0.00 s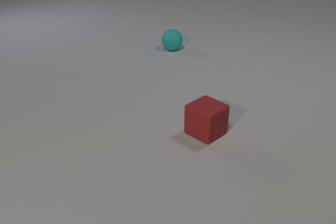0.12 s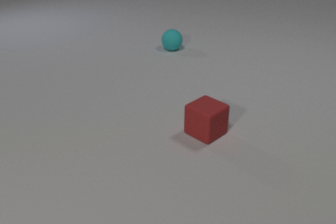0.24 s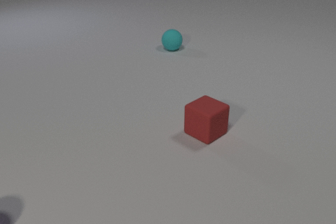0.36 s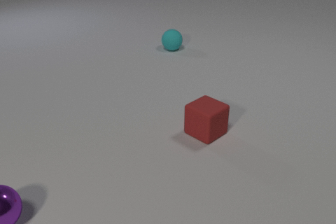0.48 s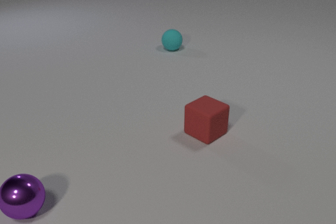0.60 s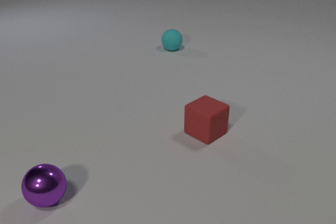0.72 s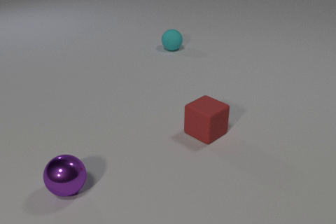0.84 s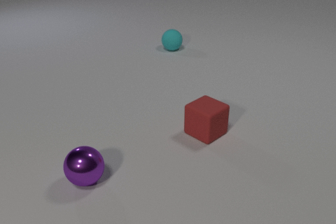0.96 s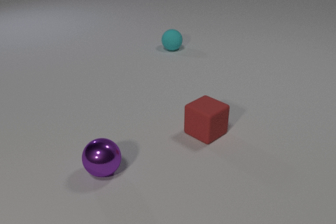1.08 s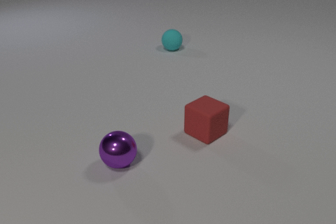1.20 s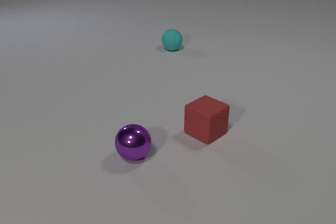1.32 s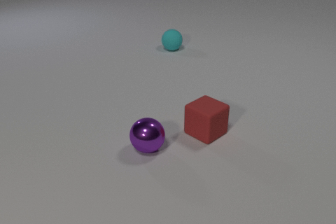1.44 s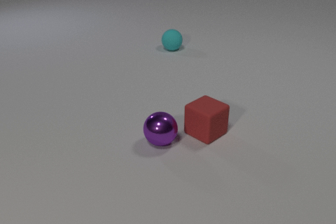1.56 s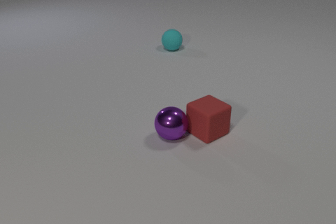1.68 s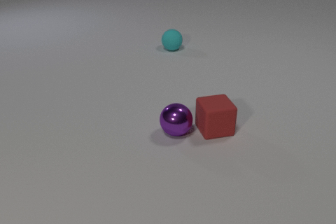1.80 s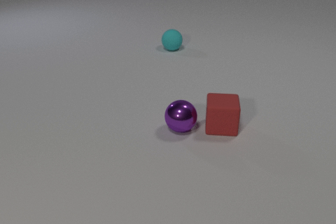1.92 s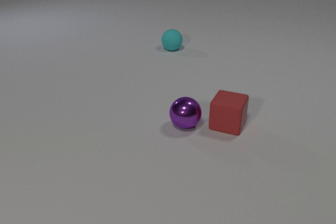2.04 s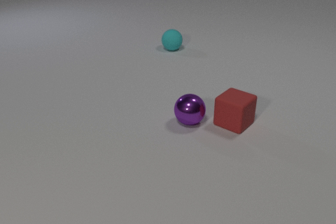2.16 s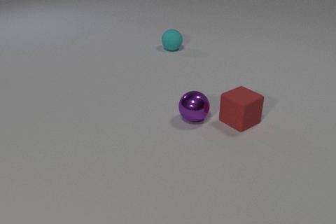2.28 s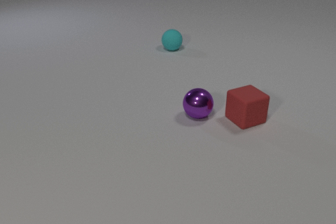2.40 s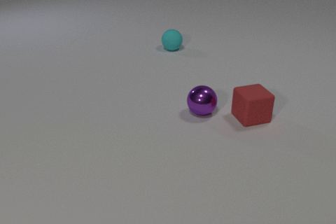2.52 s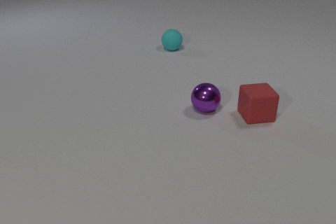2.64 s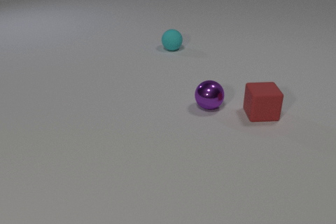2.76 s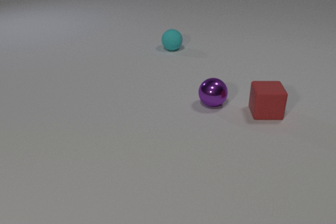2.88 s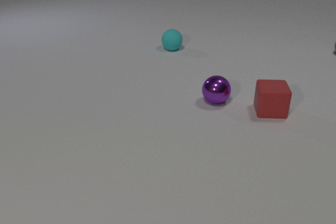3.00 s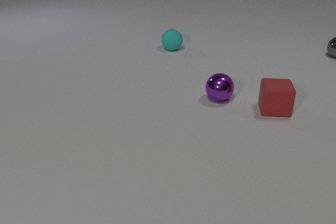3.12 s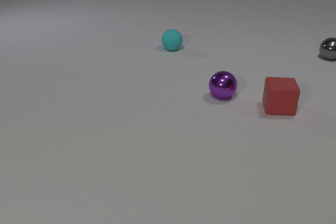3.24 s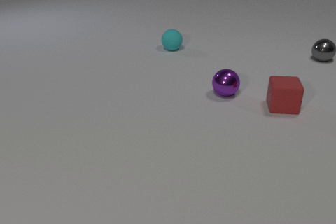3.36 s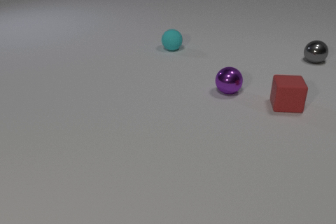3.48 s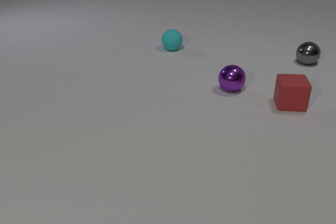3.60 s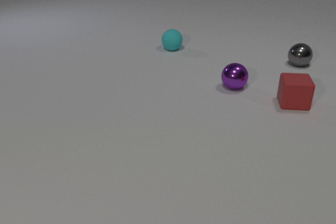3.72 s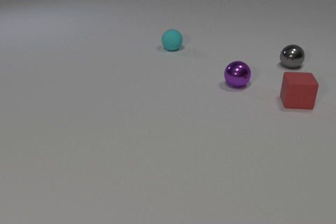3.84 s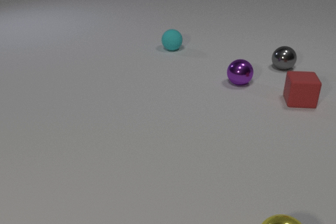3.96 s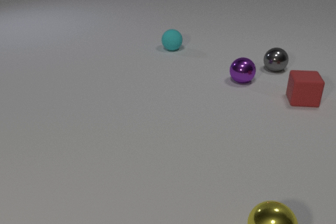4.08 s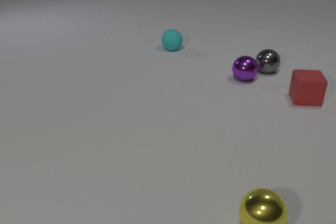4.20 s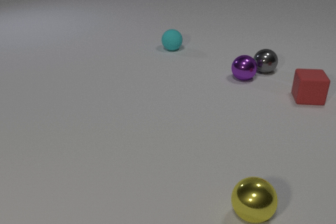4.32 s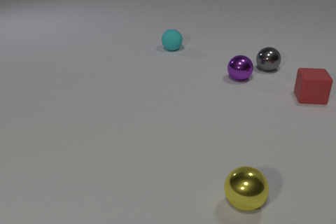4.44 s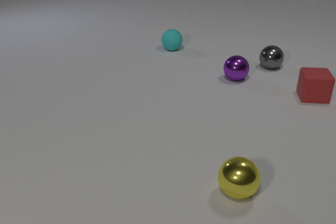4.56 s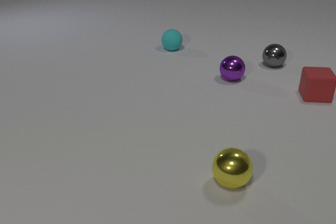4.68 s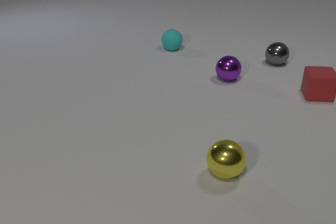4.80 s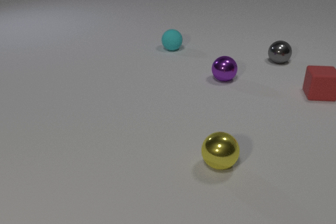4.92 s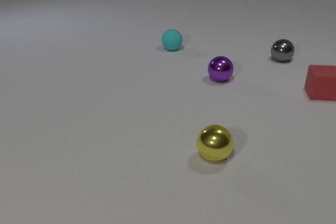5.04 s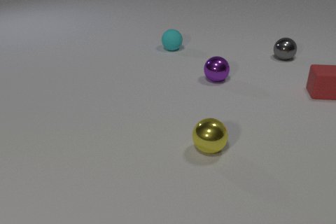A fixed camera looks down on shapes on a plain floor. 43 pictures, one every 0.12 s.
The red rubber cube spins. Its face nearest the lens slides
to the left.
The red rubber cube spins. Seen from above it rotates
clockwise.
0.00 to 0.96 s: The purple metal sphere comes in at the left edge, rolls to the right and away from the camera.
0.96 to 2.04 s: The purple metal sphere rolls to the right and away from the camera. The red rubber cube slides to the right and away from the camera, spins clockwise seen from above by about 75 degrees, its near face sliding to the left. The purple metal sphere and the red rubber cube collide.
2.04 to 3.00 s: The purple metal sphere rolls away from the camera and to the right. The red rubber cube slides to the right and away from the camera, spins clockwise seen from above by about 60 degrees, its near face sliding to the left. The gray metal sphere comes in at the right edge, rolls toward the camera and to the left.
3.00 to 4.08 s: The purple metal sphere rolls away from the camera and to the right. The red rubber cube slides away from the camera and to the right. The gray metal sphere rolls to the left and toward the camera. The yellow metal sphere comes in at the bottom edge, rolls away from the camera and to the left.
4.08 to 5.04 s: The purple metal sphere rolls to the left. The red rubber cube slides away from the camera and to the right. The gray metal sphere rolls away from the camera and to the right. The yellow metal sphere rolls away from the camera and to the left. The purple metal sphere and the gray metal sphere collide.
How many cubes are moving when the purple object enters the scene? 0.
What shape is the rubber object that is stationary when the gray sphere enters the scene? sphere.
What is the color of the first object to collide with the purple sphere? red.
